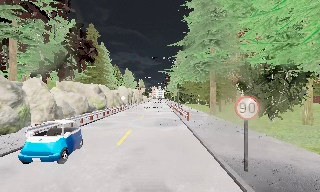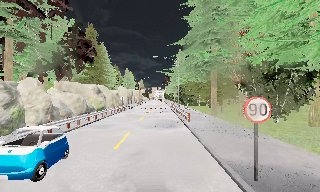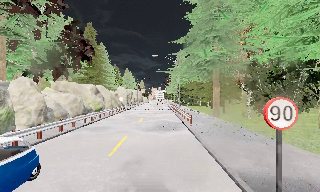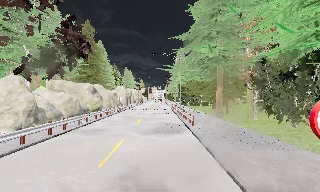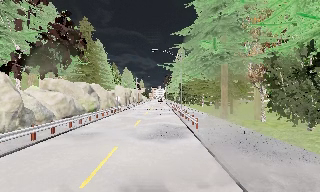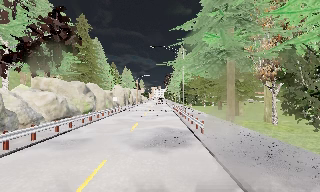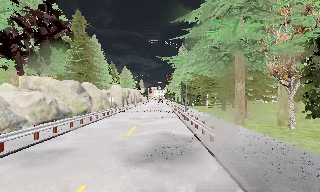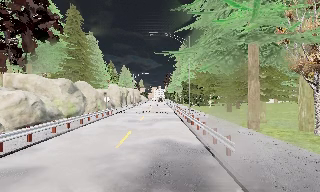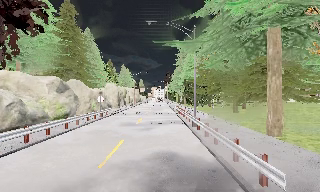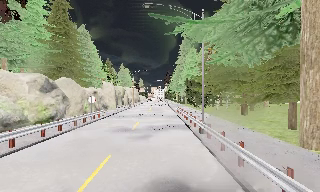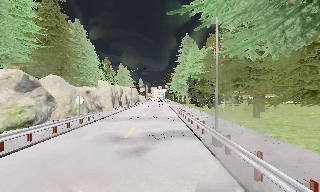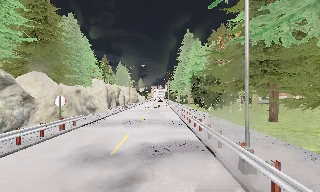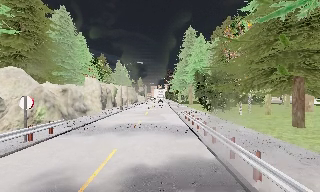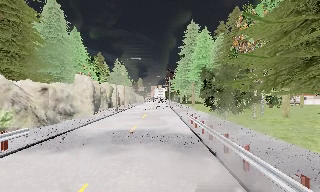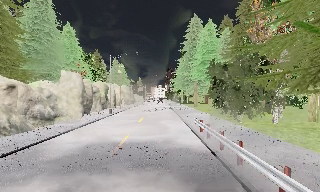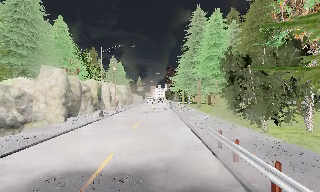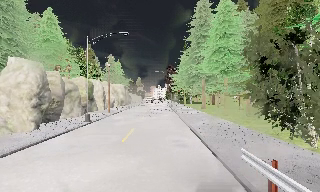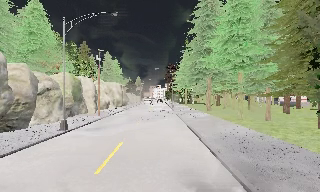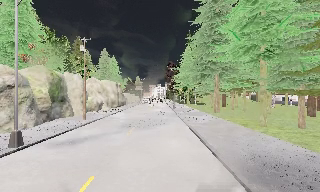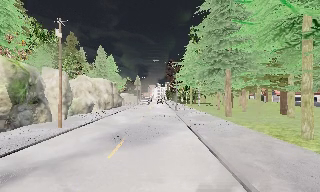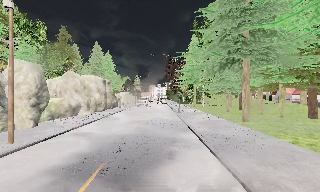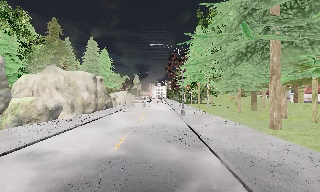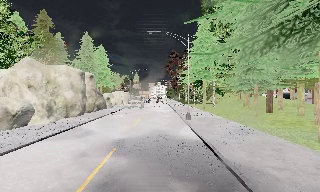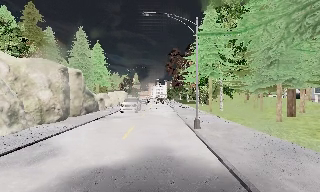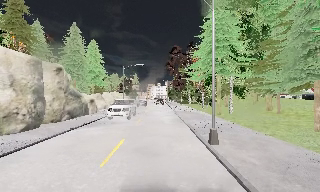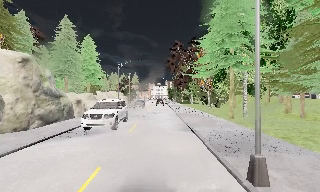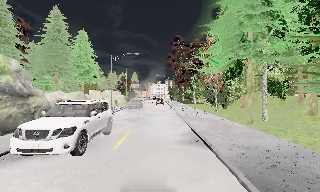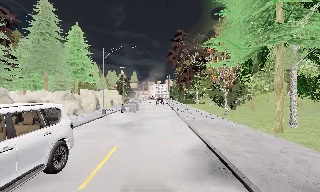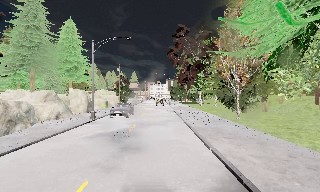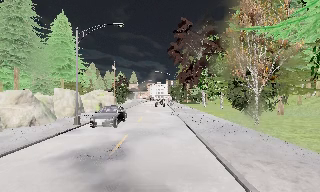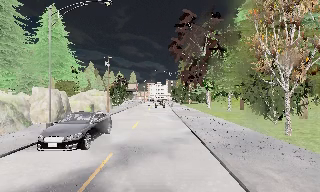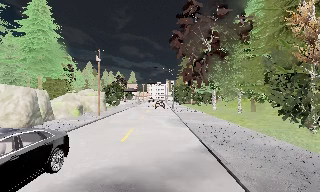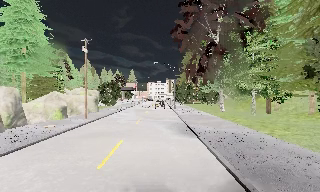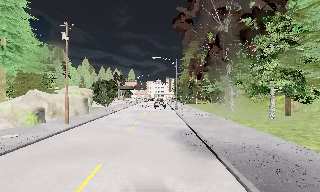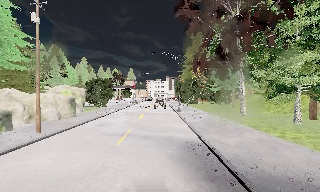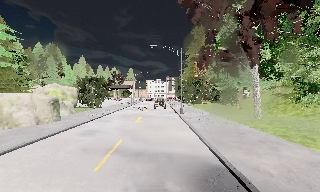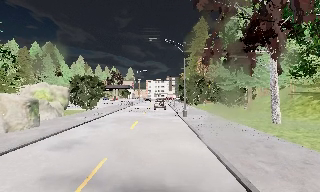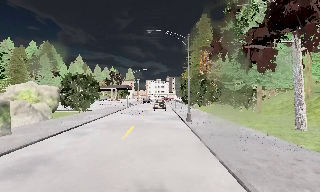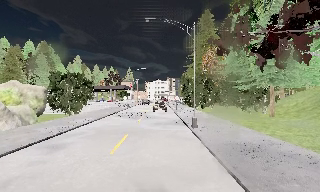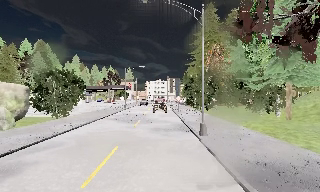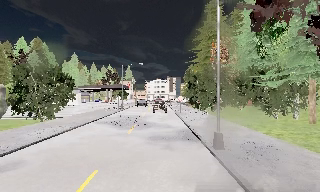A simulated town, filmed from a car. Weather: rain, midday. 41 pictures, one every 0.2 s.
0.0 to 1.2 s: The camera travels forward, about 7 m, so what stands in front looms larger. It gains speed.
1.2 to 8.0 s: The camera travels forward, about 100 m, so what stands in front looms larger.
The film runs forward here.
